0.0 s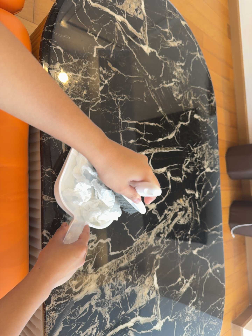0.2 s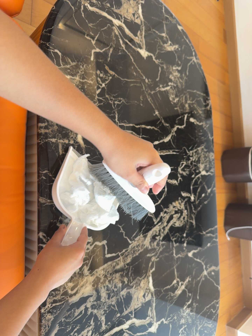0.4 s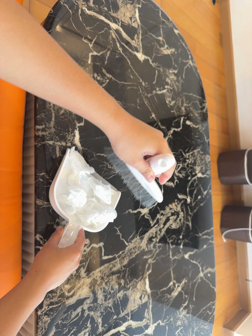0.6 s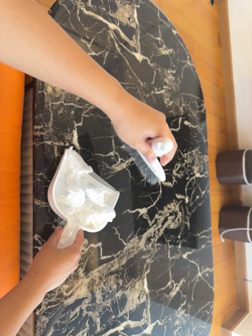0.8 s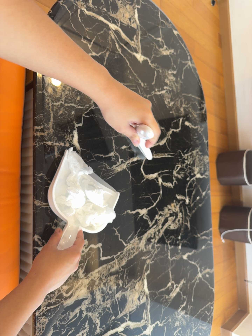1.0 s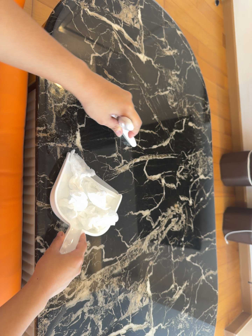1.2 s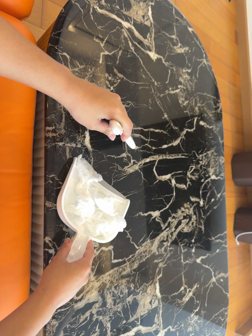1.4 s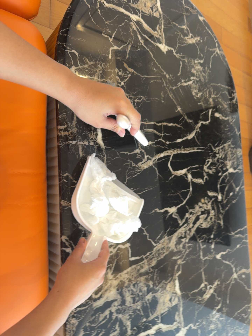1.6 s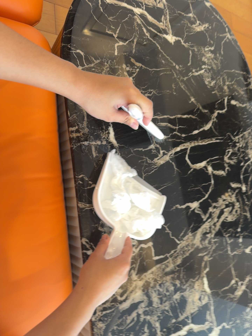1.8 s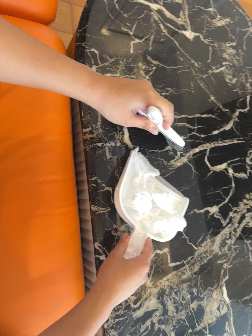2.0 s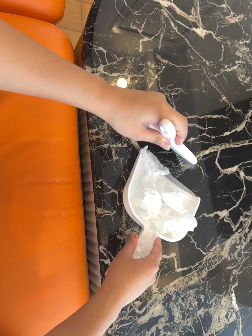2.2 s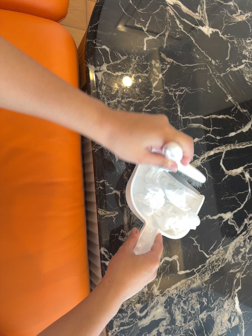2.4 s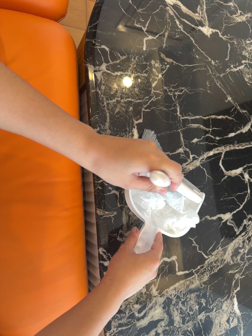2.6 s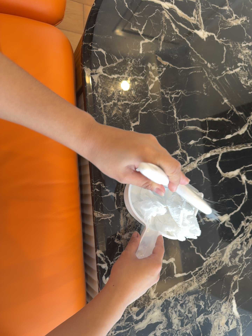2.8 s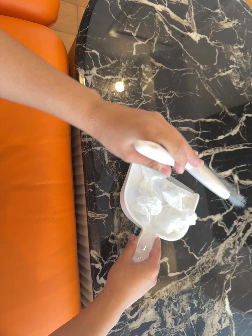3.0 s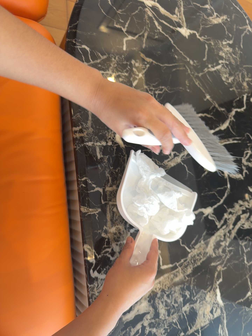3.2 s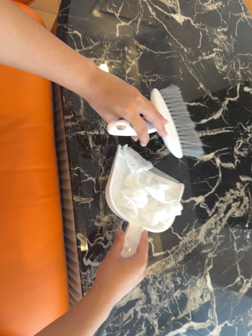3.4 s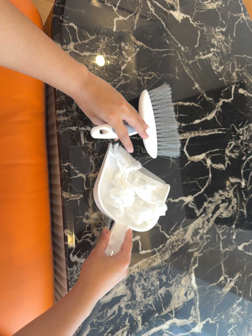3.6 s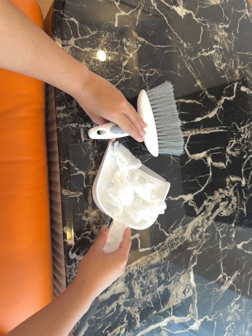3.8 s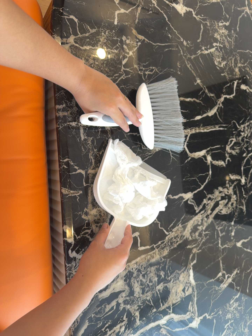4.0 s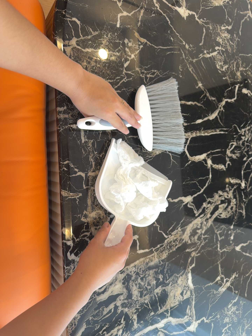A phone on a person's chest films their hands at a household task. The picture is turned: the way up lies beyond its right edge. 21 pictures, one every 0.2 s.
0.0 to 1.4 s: The camera shifts only a little, or ends up much as it began.
1.4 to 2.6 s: The camera pans to its left by about 10 degrees. It travels forward, about 6 cm, so what stands in front looms larger.
2.6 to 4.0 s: The camera shifts only a little, or ends up much as it began.
The film runs forward here.
